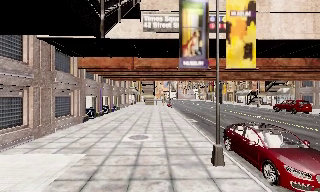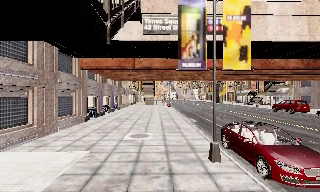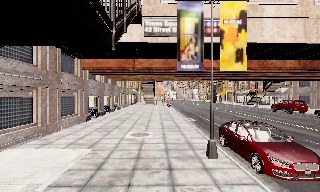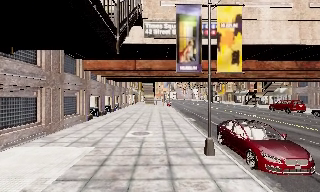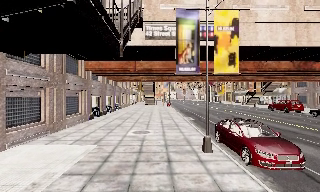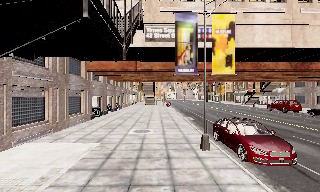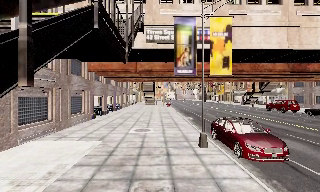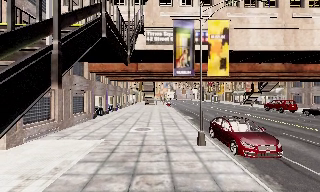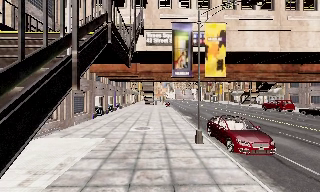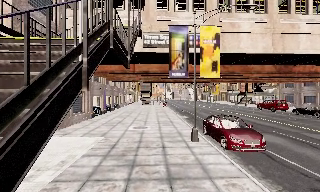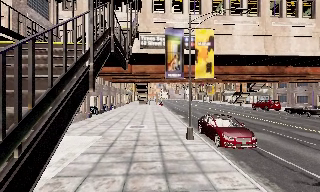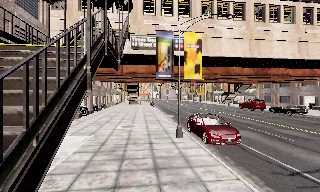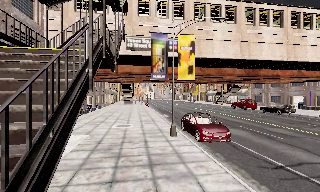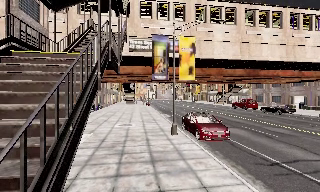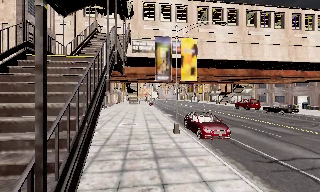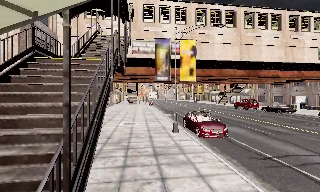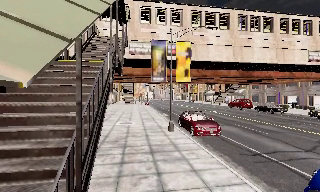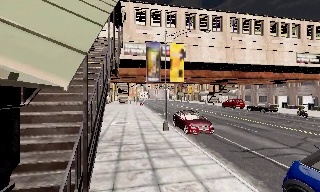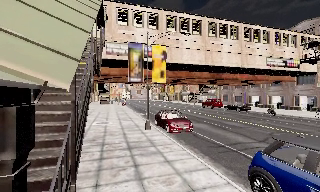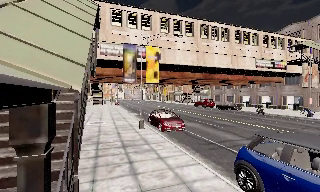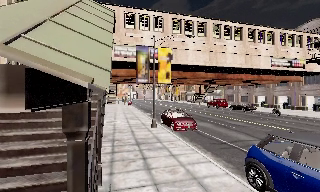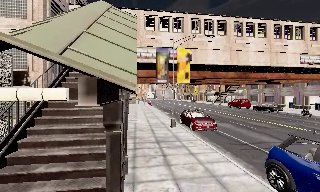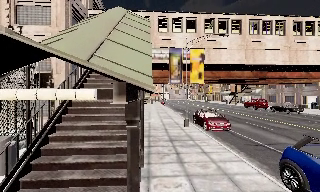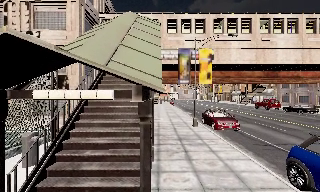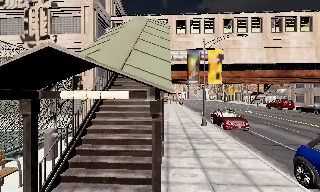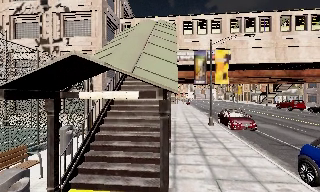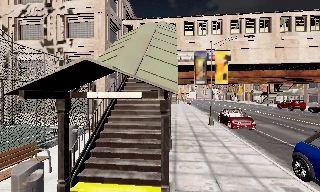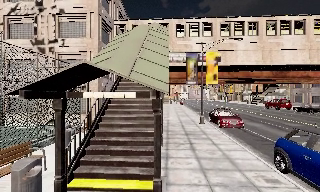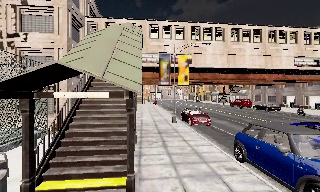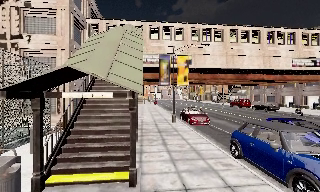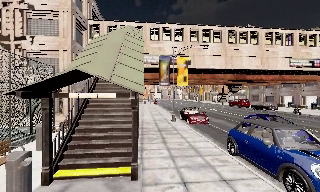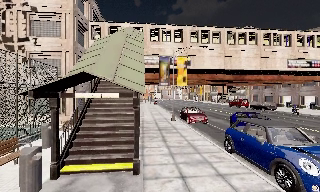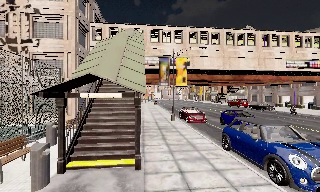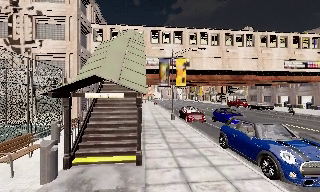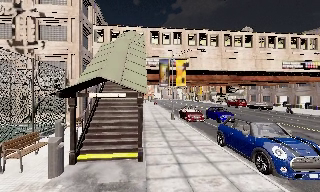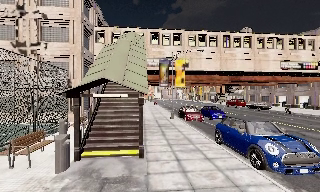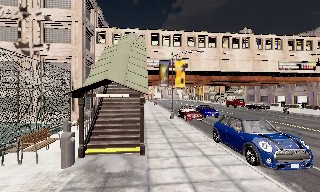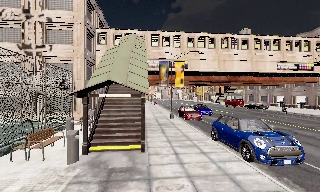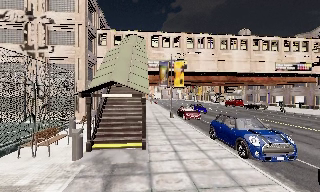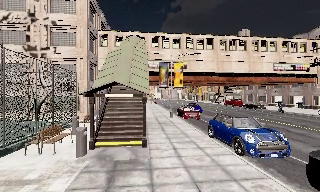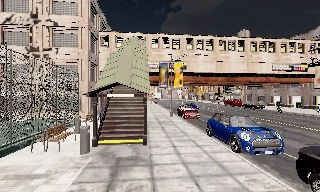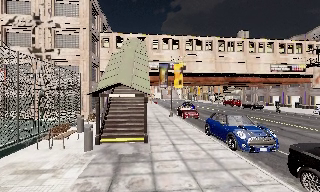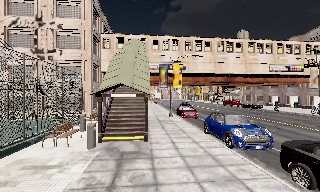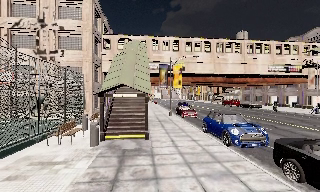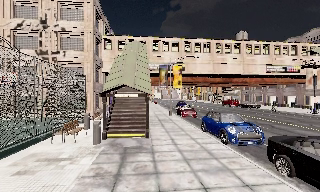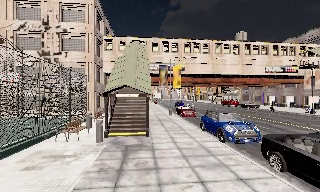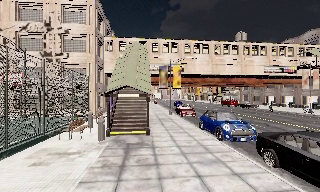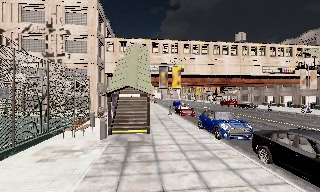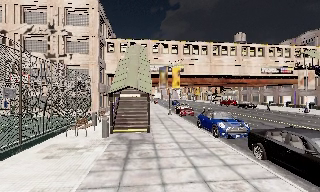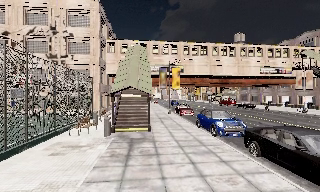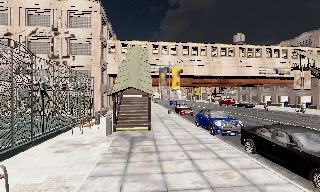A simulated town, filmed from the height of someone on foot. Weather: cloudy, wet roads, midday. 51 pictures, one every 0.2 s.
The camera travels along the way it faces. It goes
backward.
0.0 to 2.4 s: The camera travels backward, about 4 m, so what stands in front gets smaller.
2.4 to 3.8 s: The camera pans to its right, which is clockwise from overhead, by about 10 degrees. It travels backward, about 2.5 m, so what stands in front gets smaller.
3.8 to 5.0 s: The camera swings to its left by about 25 degrees, and the scene slides to the right. It travels backward, about 2 m, so what stands in front gets smaller.
5.0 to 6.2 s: The scene slides to the left, as the camera pans about 10 degrees to its right. It travels backward, about 2 m, so what stands in front gets smaller.
6.2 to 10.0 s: The camera travels backward, about 6 m, so what stands in front gets smaller.
The film runs backward here.
